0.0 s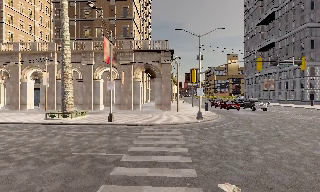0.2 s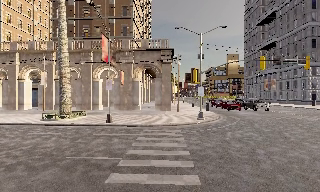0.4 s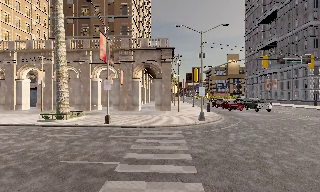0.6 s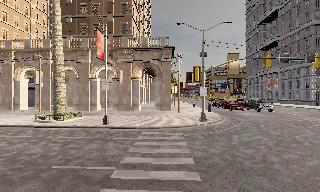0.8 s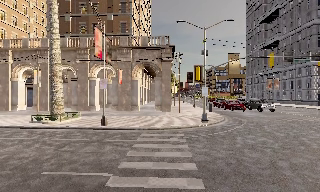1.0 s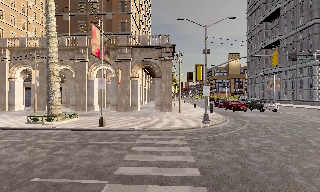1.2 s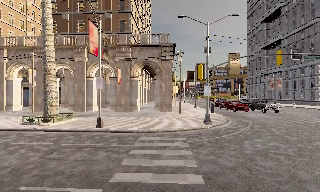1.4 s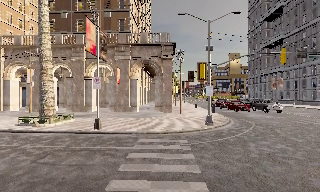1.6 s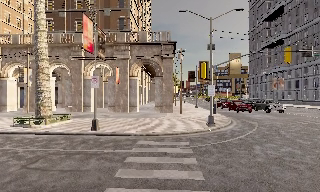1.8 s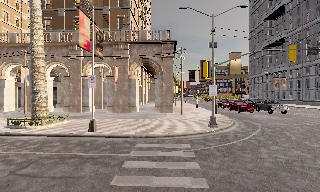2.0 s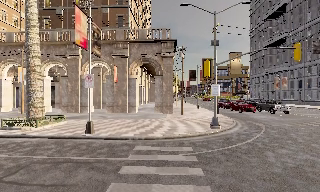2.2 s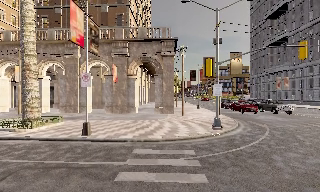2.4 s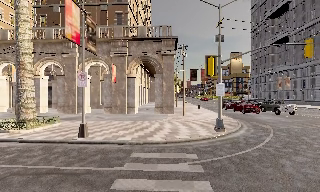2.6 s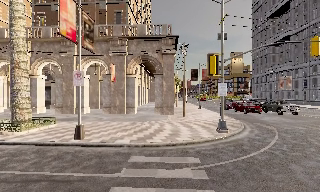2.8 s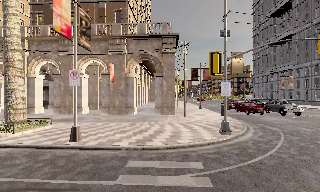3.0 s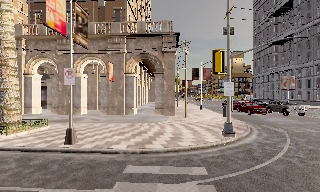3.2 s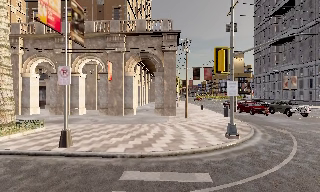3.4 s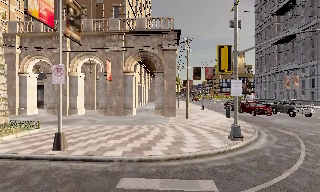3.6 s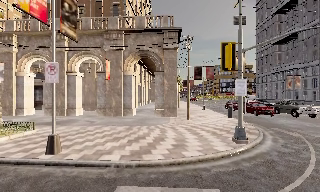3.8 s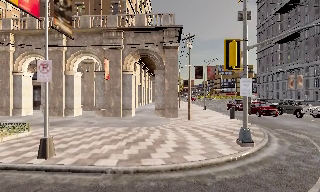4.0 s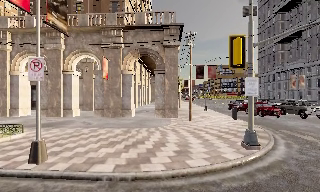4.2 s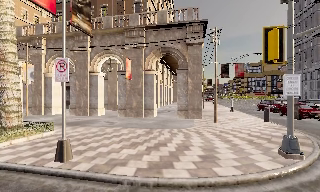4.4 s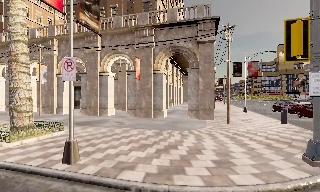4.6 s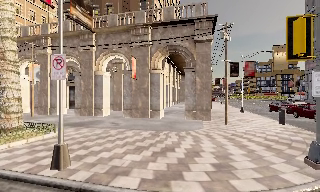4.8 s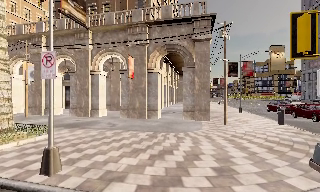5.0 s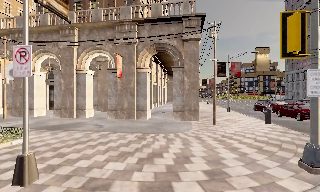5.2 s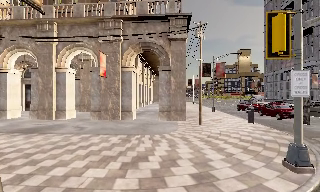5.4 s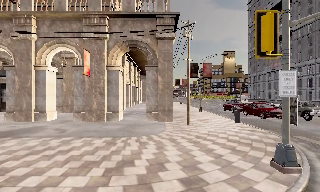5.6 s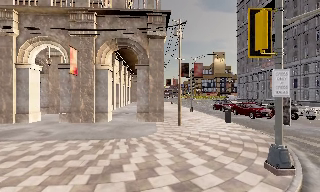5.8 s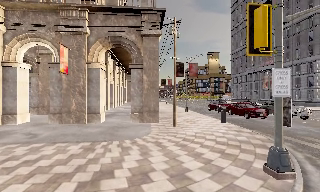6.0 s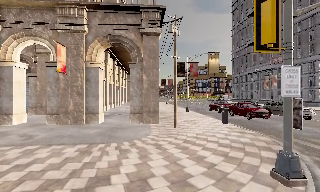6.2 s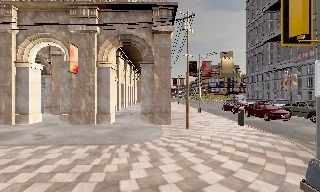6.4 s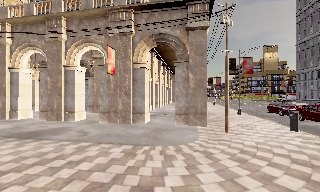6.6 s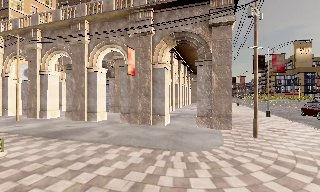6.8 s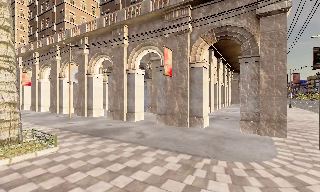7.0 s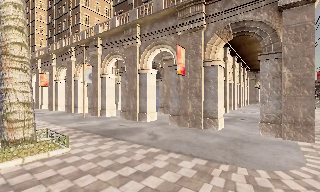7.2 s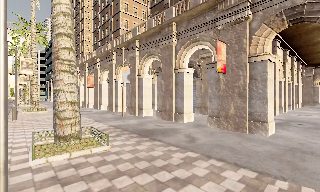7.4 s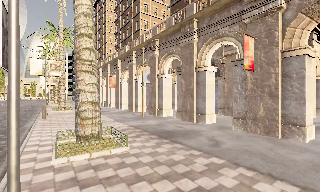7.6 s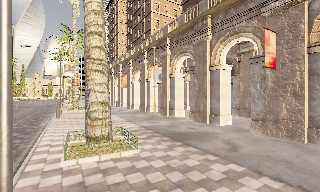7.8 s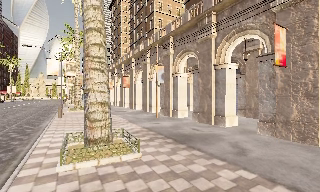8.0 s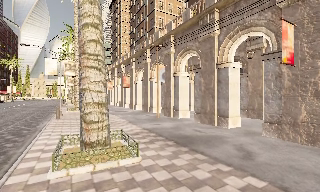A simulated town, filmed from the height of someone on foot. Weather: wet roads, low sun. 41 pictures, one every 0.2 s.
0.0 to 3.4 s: The camera travels forward, about 7 m, so what stands in front looms larger.
3.4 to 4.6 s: The camera swings to its left by about 10 degrees, and the scene slides to the right. It travels forward, about 2 m, so what stands in front looms larger.
4.6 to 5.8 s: The camera swings to its right by about 20 degrees, and the scene slides to the left. It travels forward, about 2 m, so what stands in front looms larger.
5.8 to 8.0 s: The camera swings to its left by about 65 degrees, and the scene slides to the right. It travels forward, about 4 m.
The film runs forward here.
